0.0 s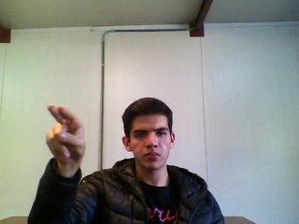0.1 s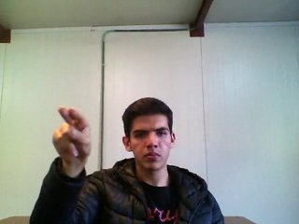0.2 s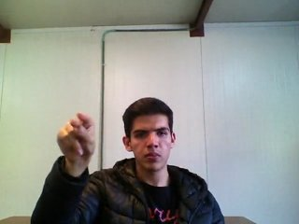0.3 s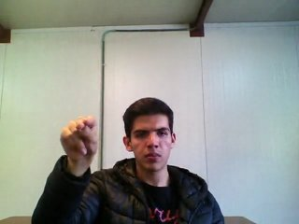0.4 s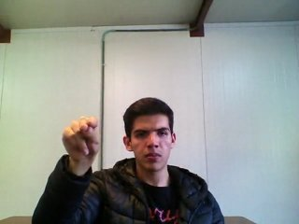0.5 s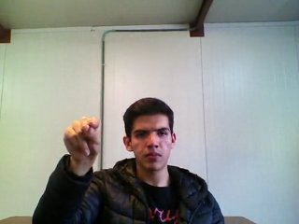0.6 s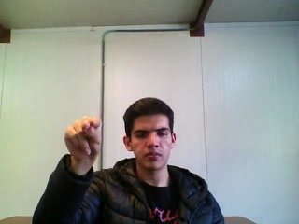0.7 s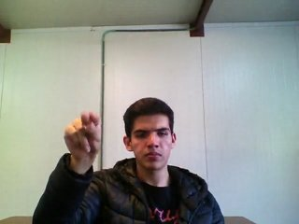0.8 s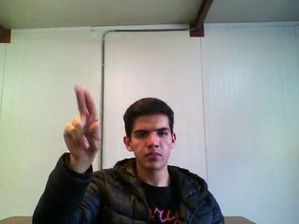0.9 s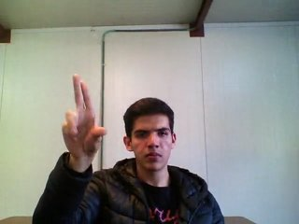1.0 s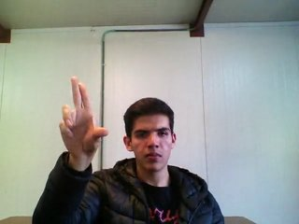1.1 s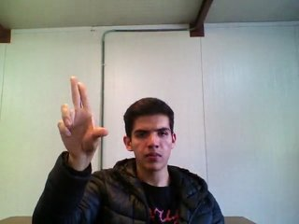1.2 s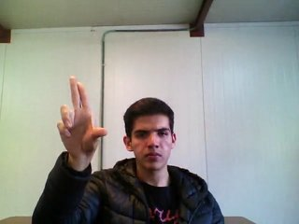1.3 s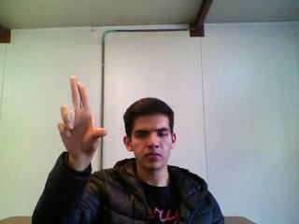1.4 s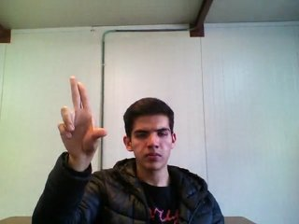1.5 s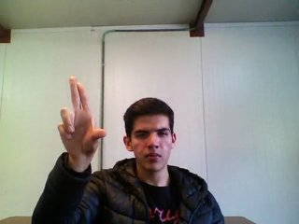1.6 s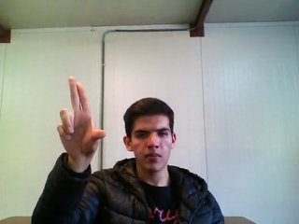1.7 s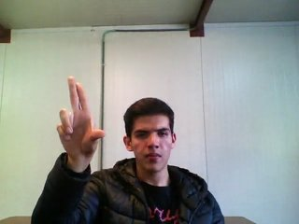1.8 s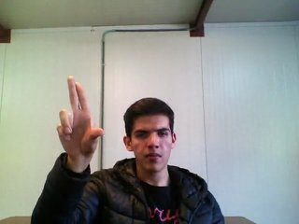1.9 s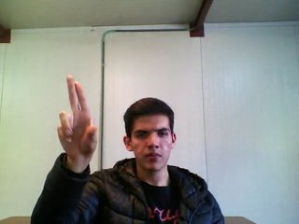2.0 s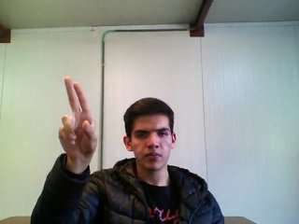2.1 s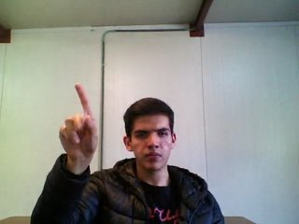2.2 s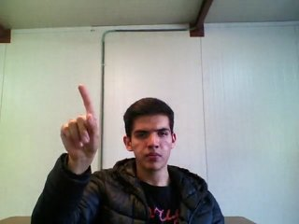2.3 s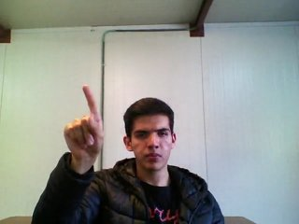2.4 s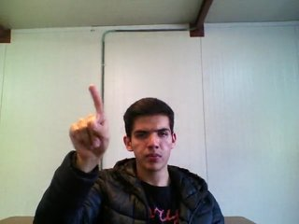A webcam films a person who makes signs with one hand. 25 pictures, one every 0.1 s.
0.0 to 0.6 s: Pointing with two fingers.
0.7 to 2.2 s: Zoom in.
